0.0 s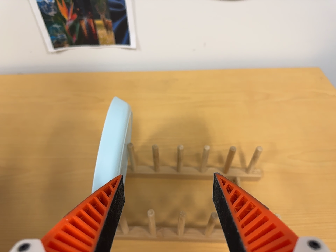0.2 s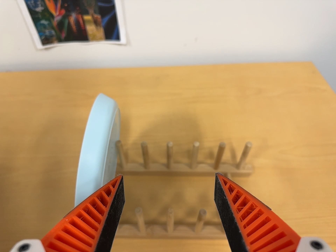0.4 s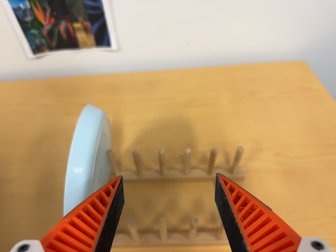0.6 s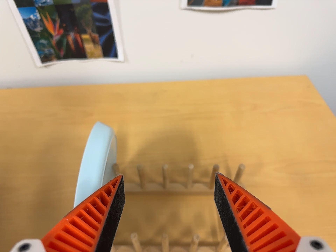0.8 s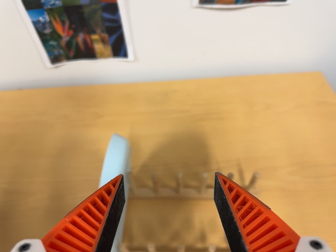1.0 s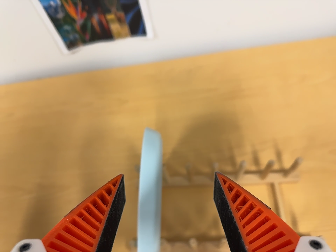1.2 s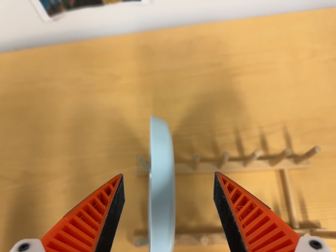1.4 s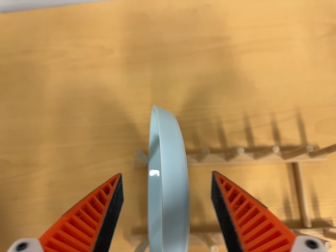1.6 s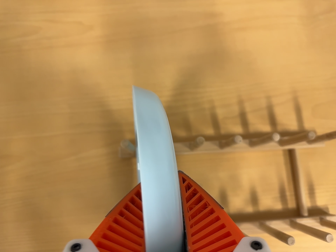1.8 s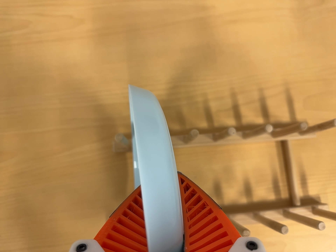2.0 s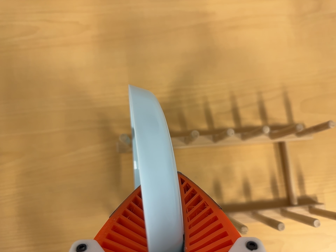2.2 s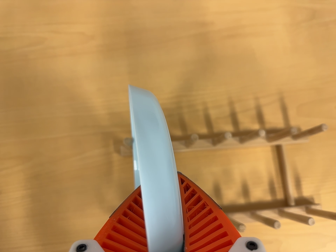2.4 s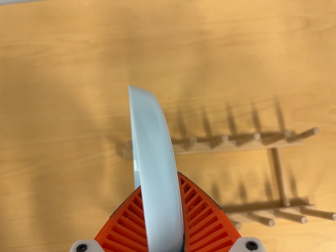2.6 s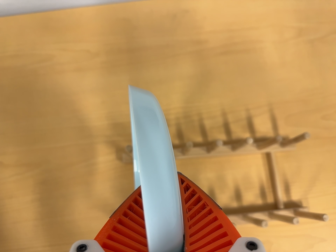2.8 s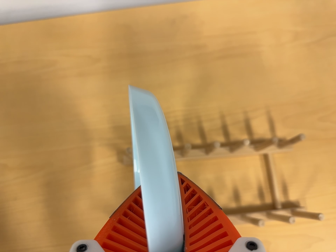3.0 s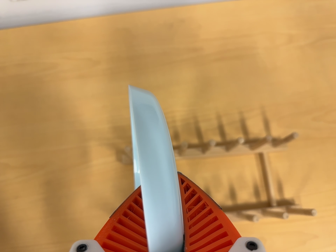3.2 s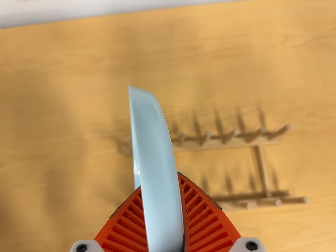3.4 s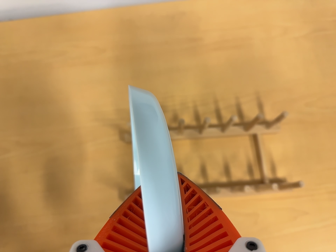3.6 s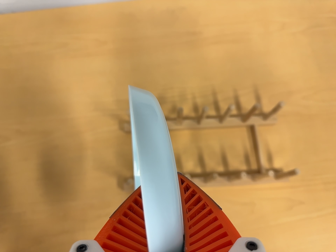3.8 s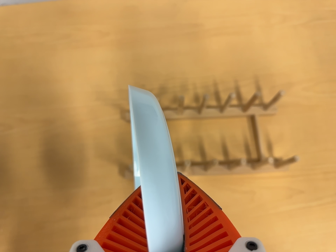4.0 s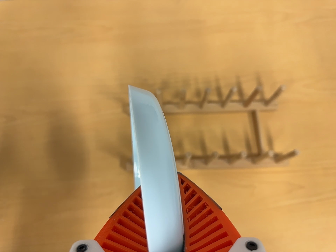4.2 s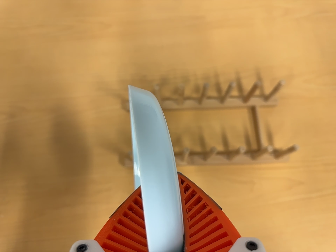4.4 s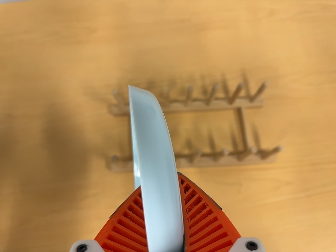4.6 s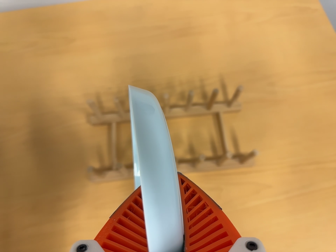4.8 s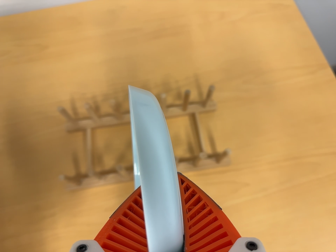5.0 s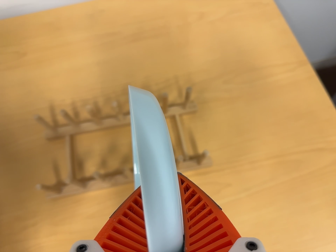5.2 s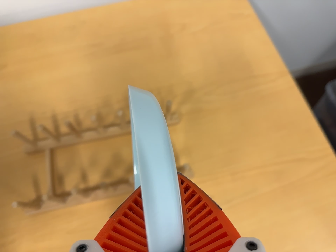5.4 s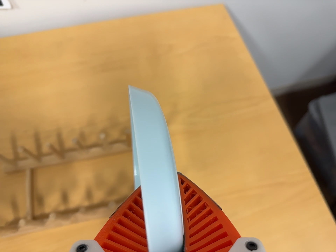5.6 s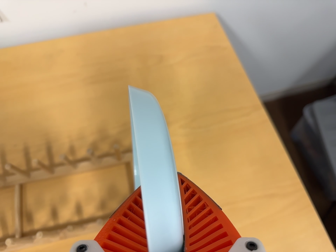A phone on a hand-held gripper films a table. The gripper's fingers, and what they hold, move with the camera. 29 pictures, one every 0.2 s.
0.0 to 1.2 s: The camera travels toward the top of its view and forward, about 14 cm. Its aim tips toward the bottom of its view by about 20 degrees.
1.2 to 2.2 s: The camera travels forward, about 7 cm, so what stands in front looms larger. Its aim tips toward the bottom of its view by about 10 degrees, and the scene shifts upward.
2.2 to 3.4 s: The camera travels backward and toward the bottom of its view, about 10 cm, so what stands in front gets smaller.
3.4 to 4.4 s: The camera travels toward the bottom of its view, about 6 cm, so close, fixed things drift upward.
4.4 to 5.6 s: The camera travels to its right and toward the top of its view, about 14 cm, so close, fixed things drift to the left.
The film runs backward here.
